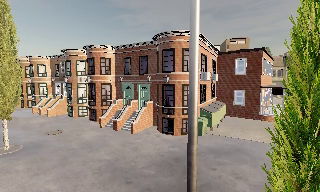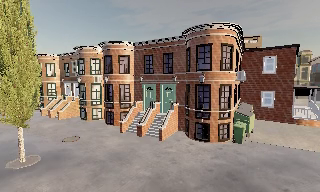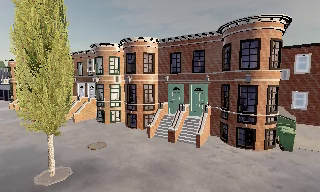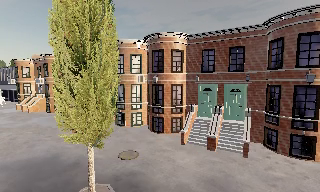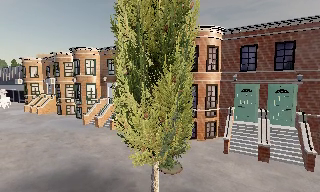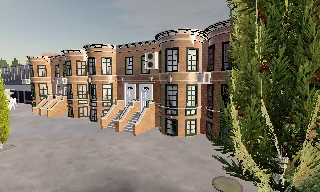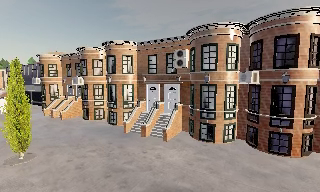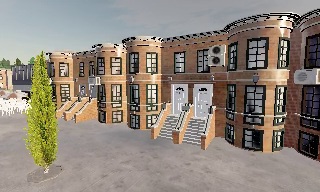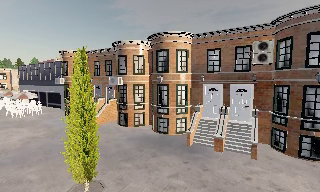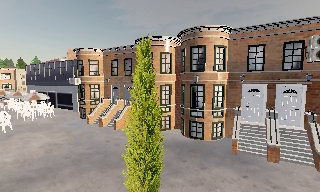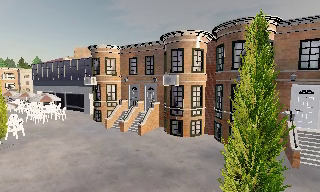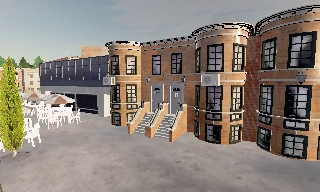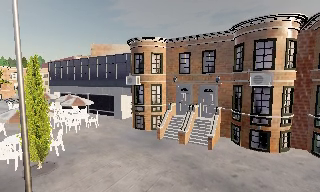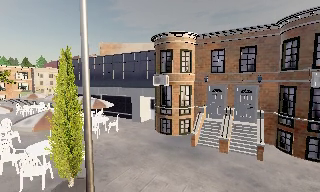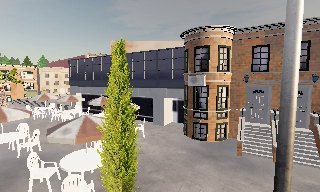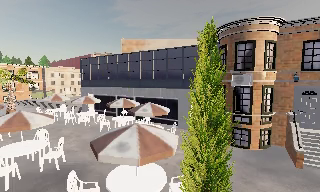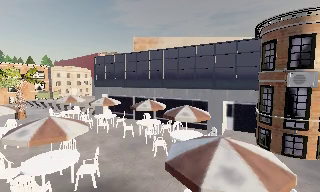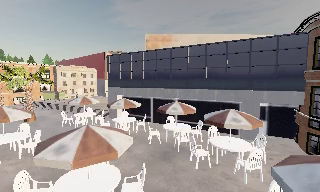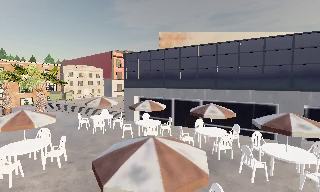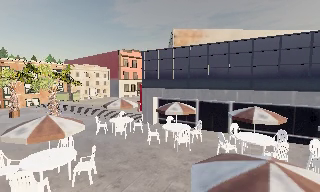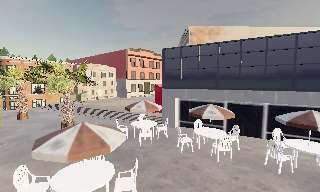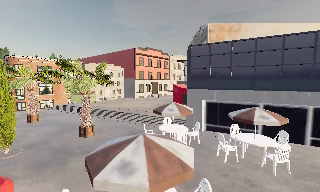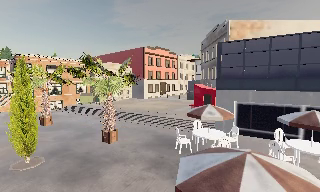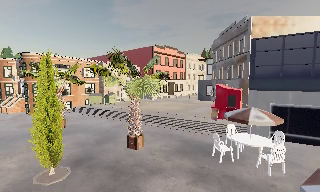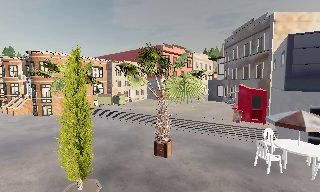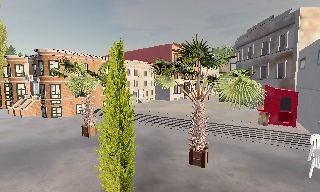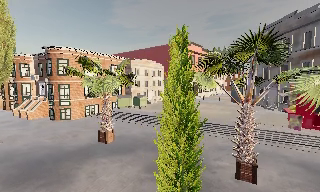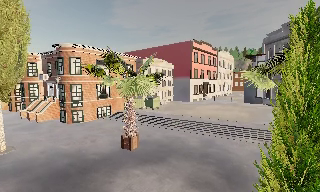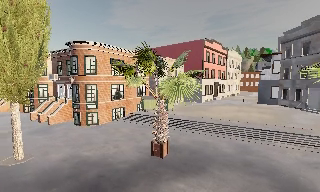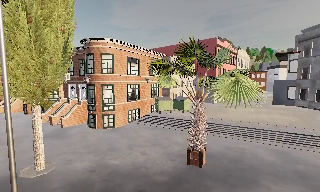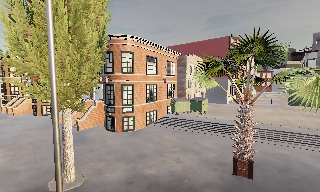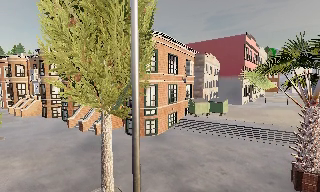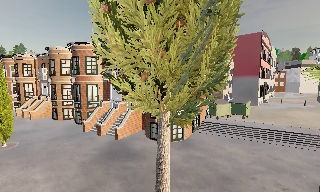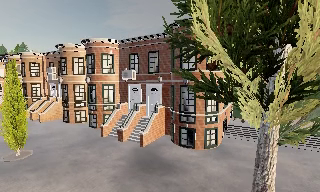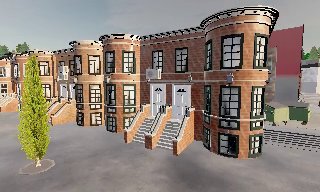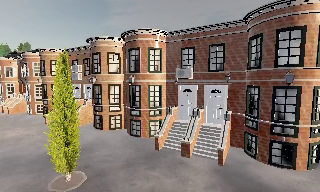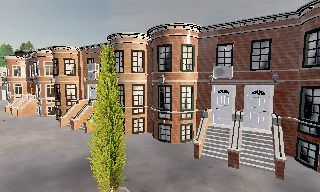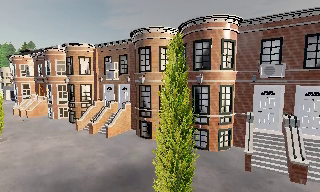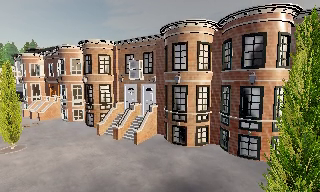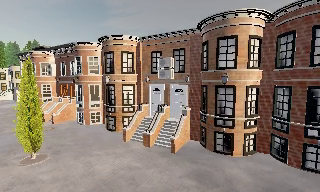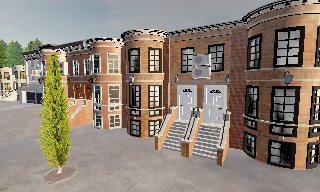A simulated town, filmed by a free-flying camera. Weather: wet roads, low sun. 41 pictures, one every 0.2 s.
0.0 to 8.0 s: The camera travels to its left and forward, about 85 m, so close, fixed things drift to the right.
The film runs forward here.
